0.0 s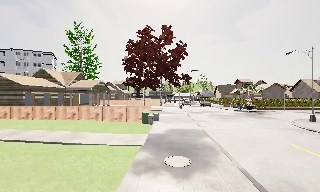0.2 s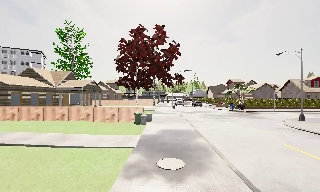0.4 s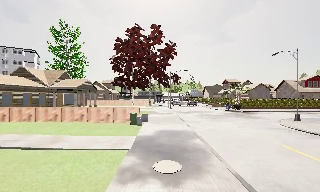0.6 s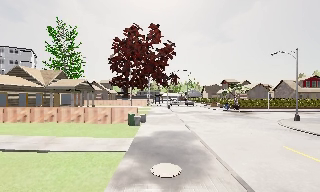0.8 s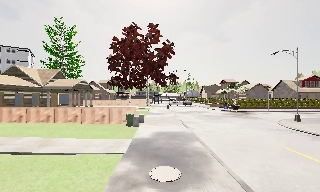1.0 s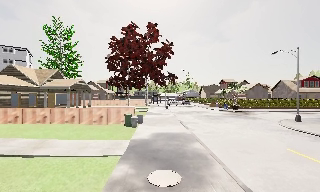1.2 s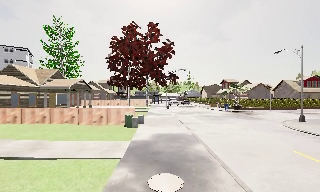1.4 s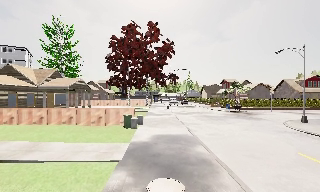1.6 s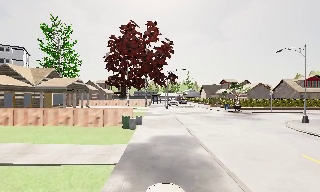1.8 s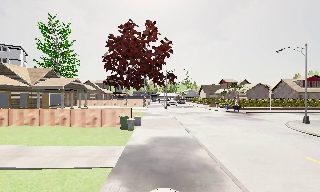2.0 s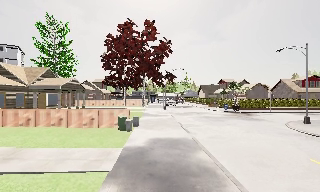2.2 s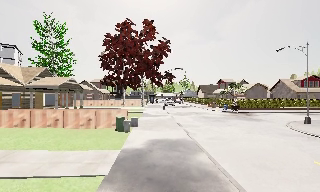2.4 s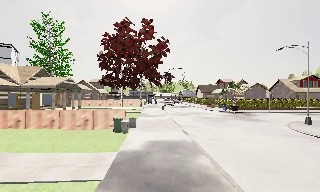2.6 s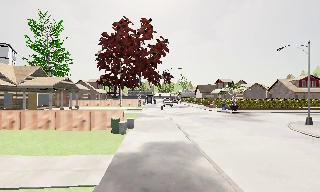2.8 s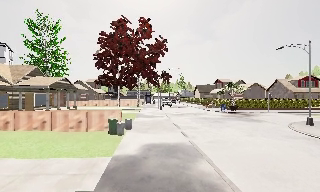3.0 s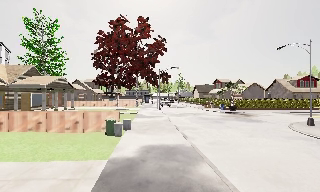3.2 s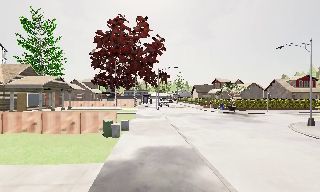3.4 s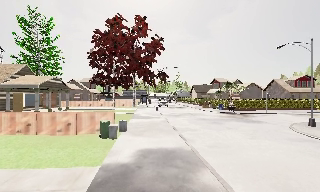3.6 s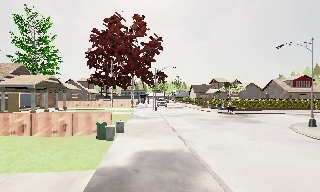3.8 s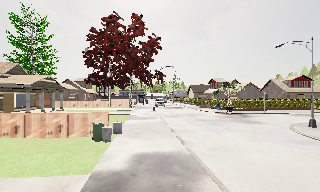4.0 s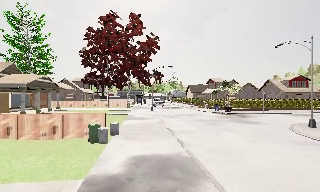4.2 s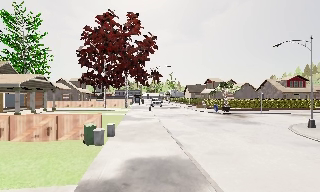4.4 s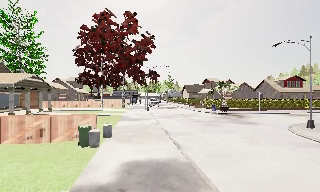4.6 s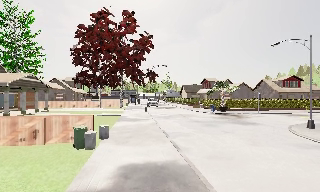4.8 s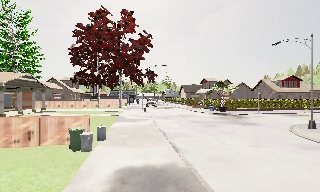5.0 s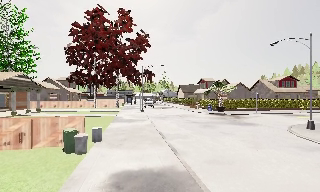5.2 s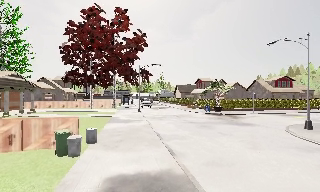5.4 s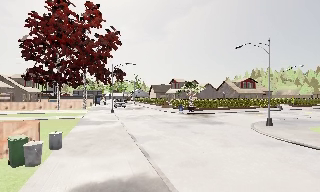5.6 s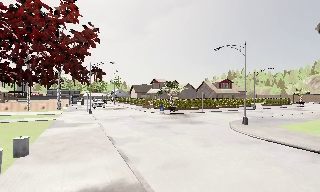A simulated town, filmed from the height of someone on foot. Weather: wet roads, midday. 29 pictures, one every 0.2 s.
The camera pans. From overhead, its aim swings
clockwise.
The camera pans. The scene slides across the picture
to the left.
0.0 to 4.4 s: The camera pans to its right, which is clockwise from overhead, by about 10 degrees. It travels forward, about 6 m, so what stands in front looms larger.
4.4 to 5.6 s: The camera pans to its right, which is clockwise from overhead, by about 20 degrees. It travels forward, about 1.5 m, so what stands in front looms larger.
The film runs forward here.
